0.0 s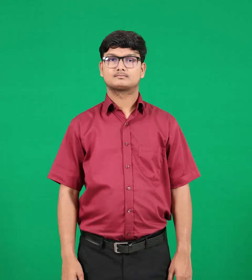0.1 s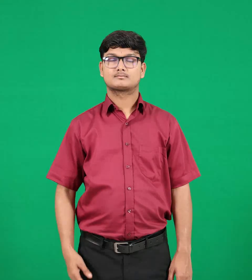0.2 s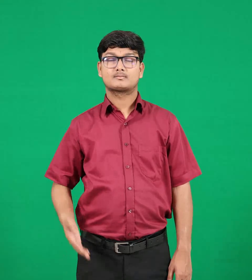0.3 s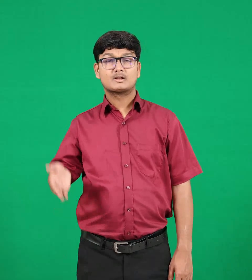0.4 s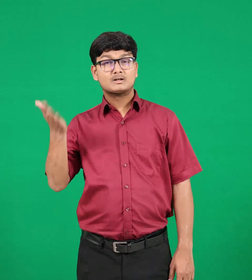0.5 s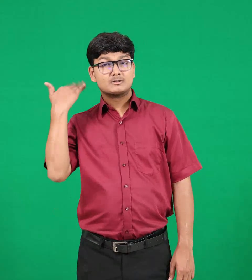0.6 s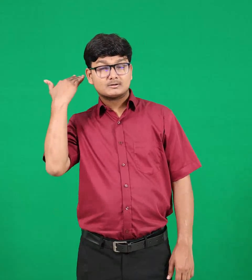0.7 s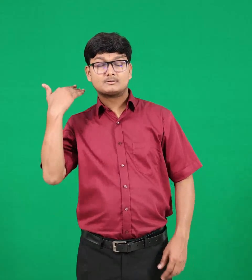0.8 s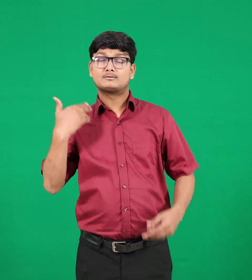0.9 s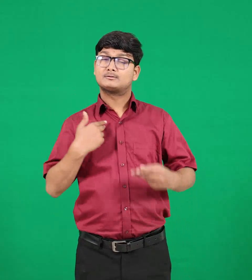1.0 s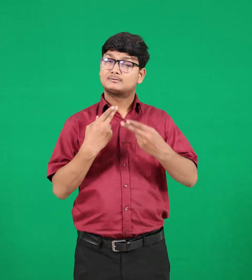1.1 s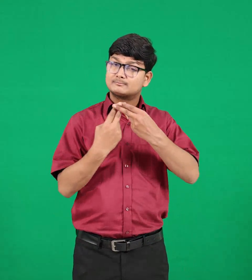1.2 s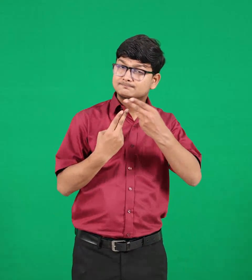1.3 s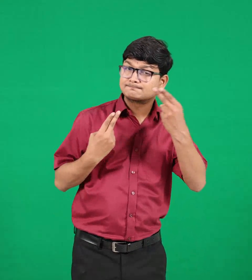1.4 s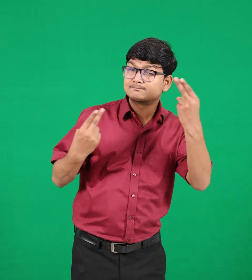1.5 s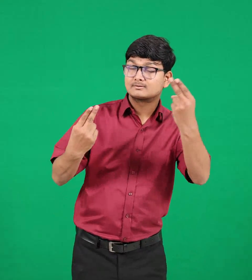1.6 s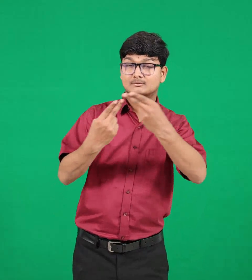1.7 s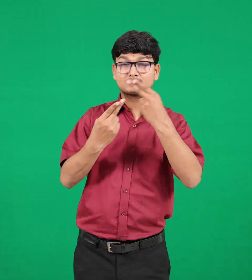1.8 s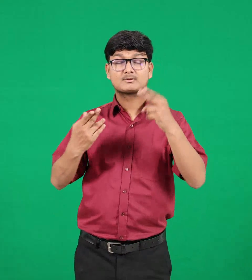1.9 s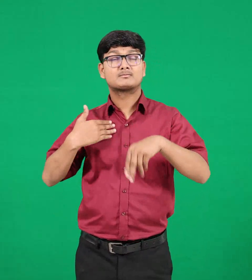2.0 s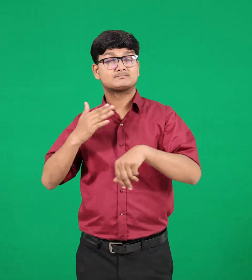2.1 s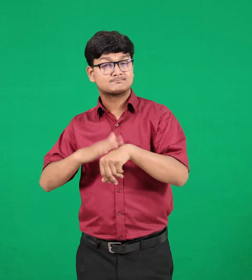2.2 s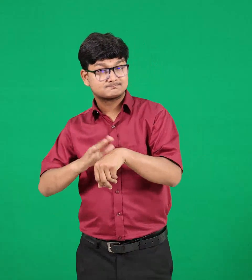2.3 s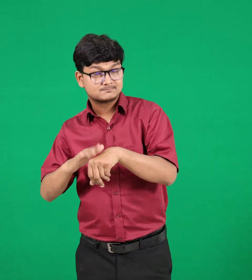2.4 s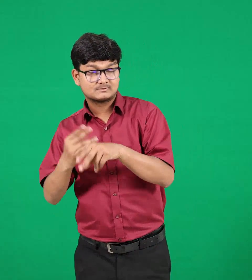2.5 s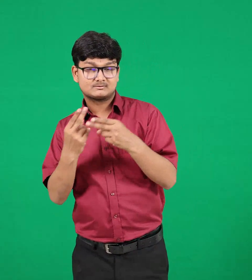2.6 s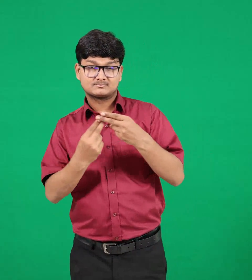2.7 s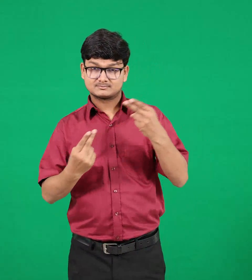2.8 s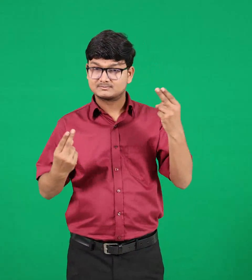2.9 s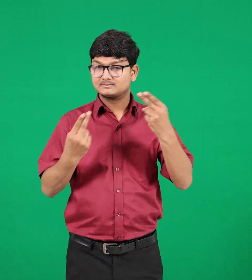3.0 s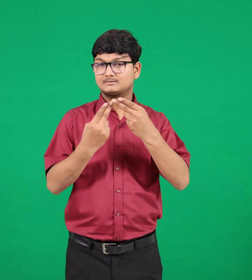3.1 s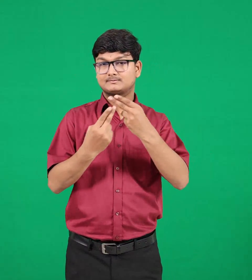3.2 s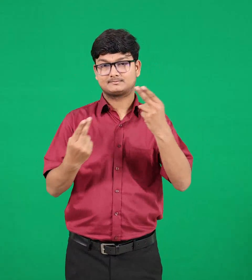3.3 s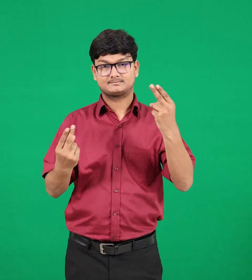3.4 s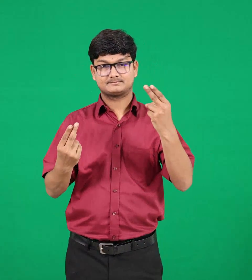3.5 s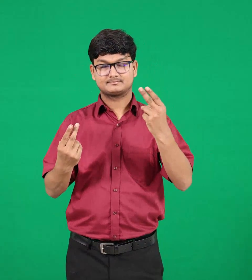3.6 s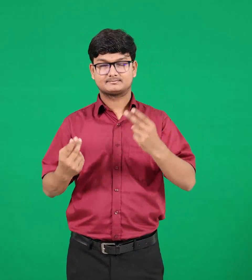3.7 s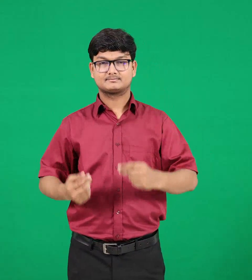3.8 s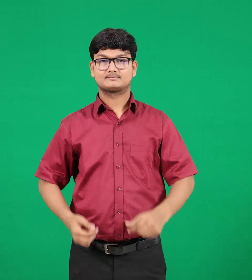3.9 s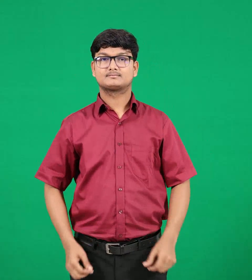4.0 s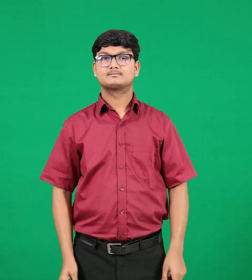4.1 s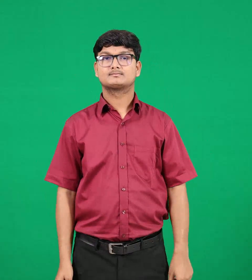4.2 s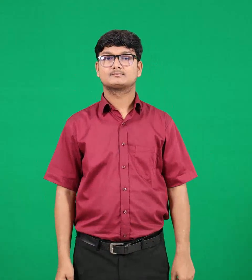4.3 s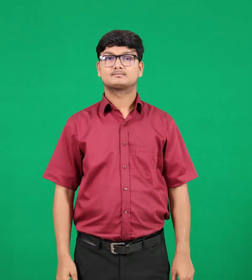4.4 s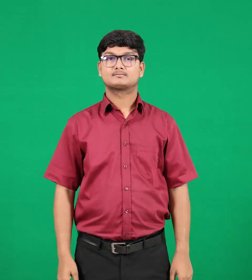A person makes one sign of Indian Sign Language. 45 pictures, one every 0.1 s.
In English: testimony
